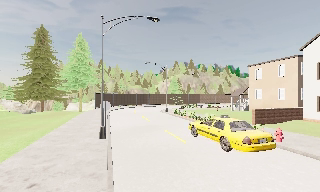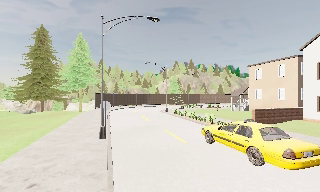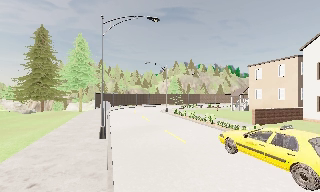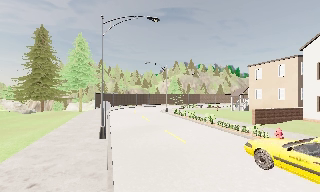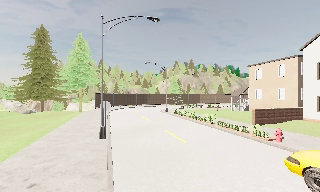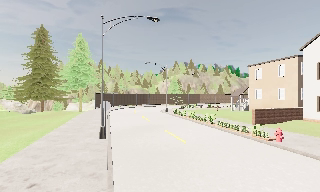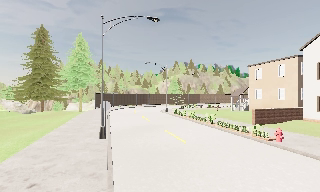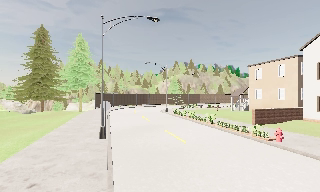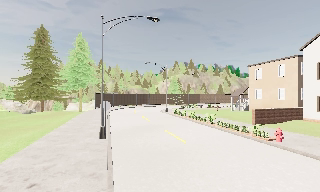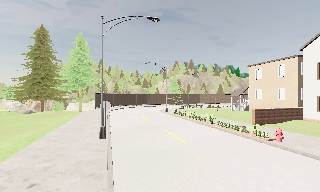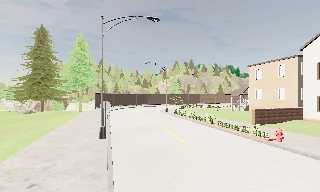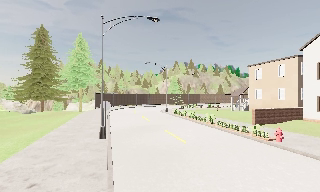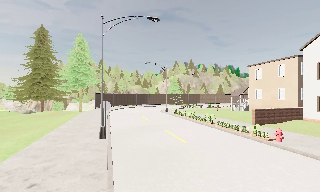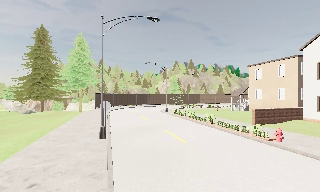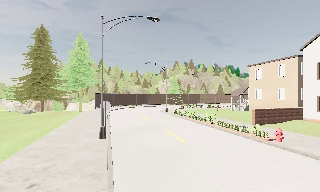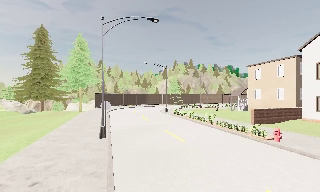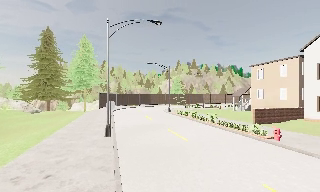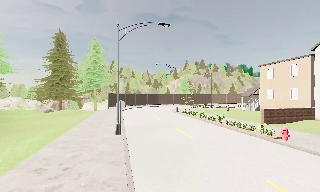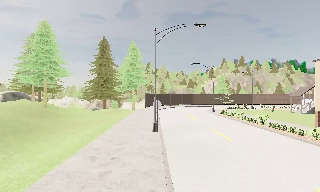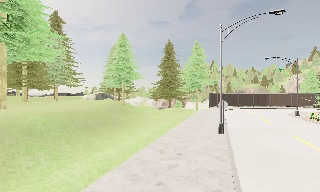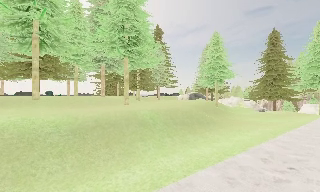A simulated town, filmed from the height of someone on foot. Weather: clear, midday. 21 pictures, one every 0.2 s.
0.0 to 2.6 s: The camera keeps its place and its aim.
2.6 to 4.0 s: The camera pans to its left, which is counterclockwise from overhead, by about 70 degrees. It travels backward, about 1.5 m. It gains speed.
The film runs backward here.
